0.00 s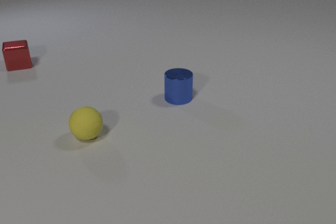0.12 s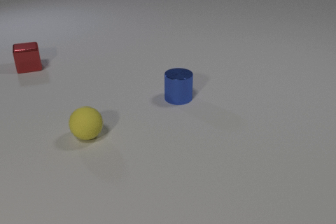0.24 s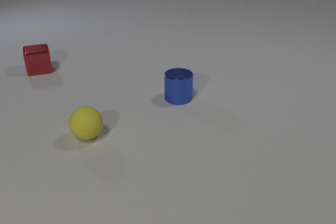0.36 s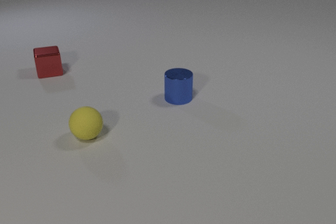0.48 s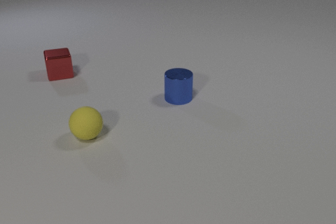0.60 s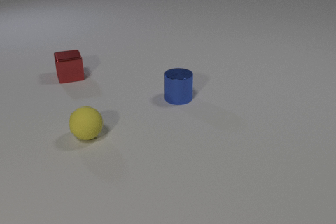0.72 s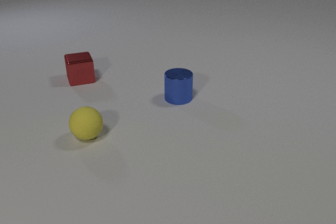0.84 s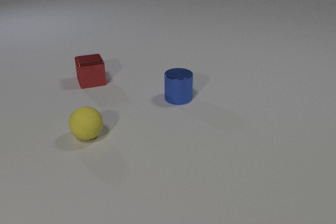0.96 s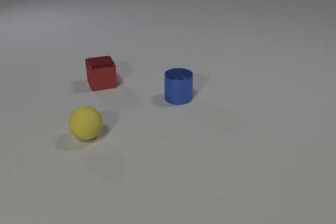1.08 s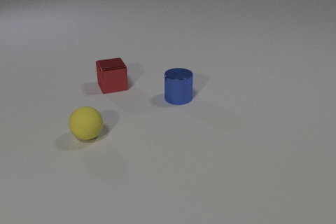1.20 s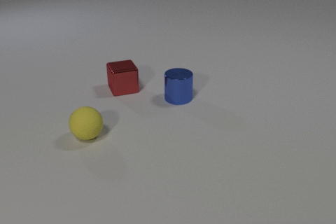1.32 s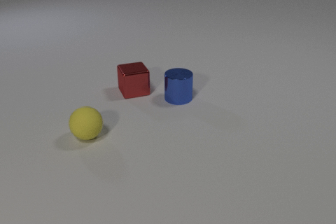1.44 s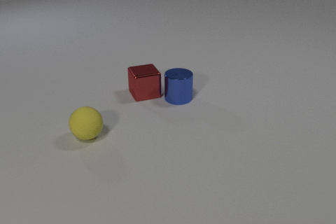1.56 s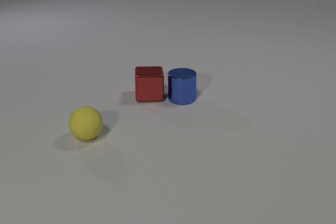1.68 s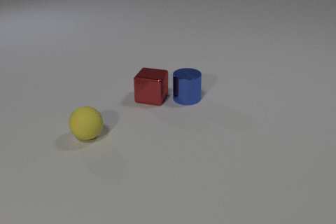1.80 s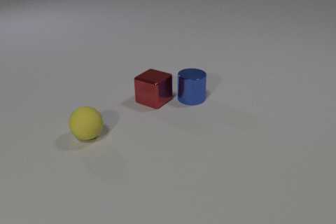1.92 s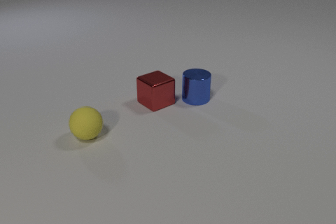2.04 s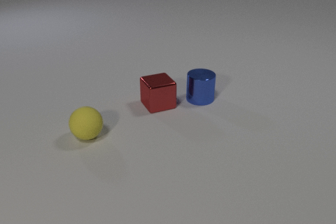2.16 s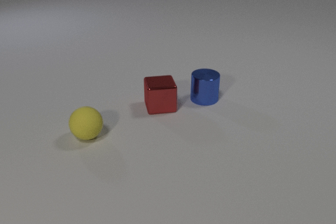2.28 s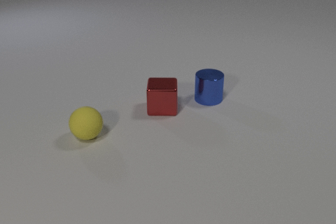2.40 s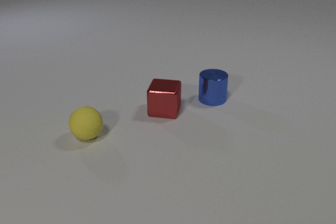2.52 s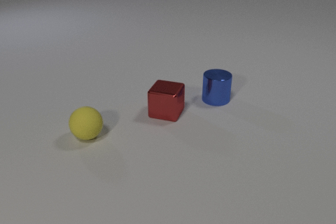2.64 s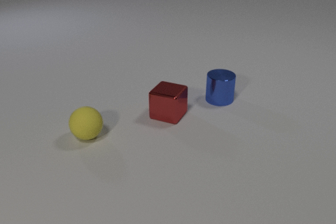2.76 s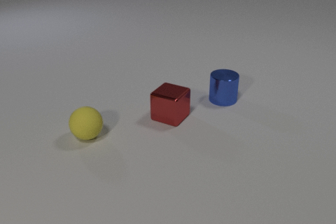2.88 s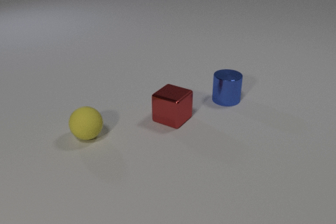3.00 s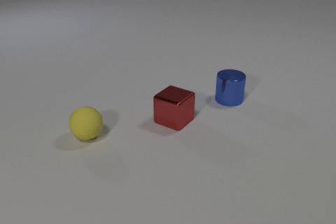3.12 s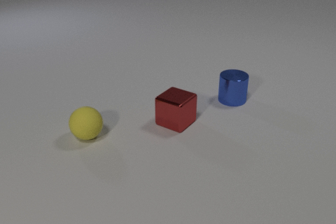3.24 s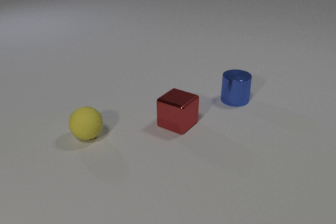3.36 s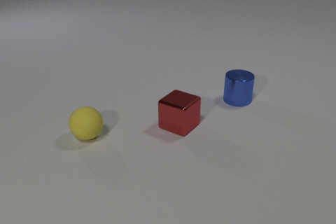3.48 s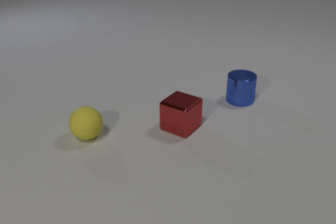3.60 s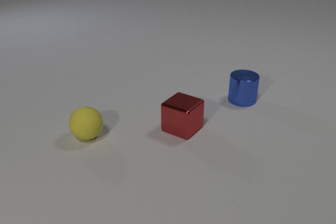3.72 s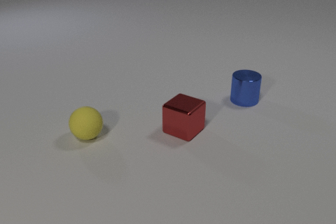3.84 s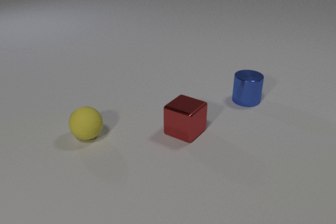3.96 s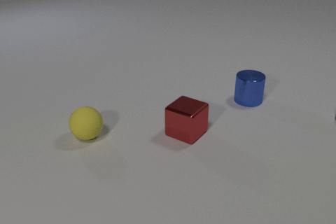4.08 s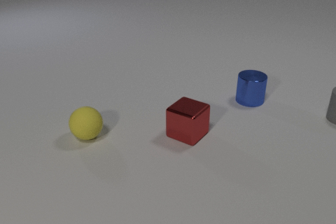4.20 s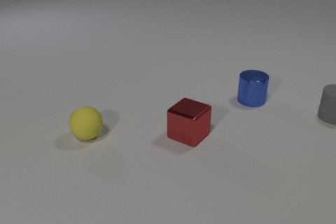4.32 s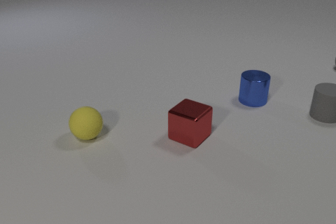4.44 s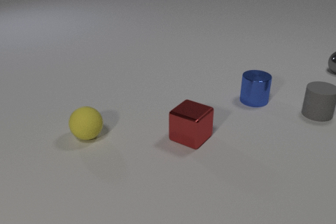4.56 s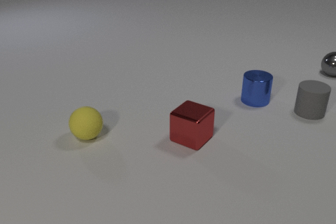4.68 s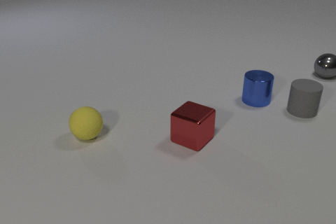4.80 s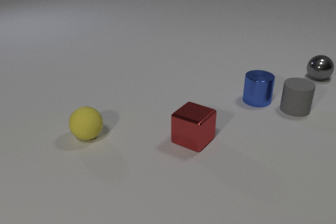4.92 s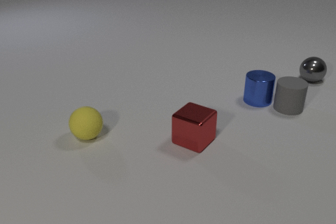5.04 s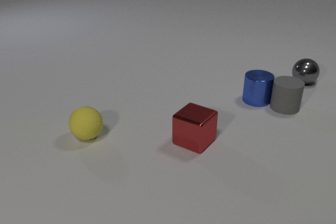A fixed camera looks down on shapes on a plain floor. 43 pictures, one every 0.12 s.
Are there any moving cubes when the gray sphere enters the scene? yes.
Are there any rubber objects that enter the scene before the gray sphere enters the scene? yes.
How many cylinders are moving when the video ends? 2.
0.00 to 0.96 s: The red metal cube slides to the right and toward the camera.
0.96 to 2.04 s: The red metal cube slides to the right and toward the camera, spins clockwise seen from above by about 90 degrees, its near face sliding to the left. The blue metal cylinder slides to the right. The red metal cube and the blue metal cylinder collide.
2.04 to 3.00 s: The red metal cube slides toward the camera and to the right, spins clockwise seen from above by about 60 degrees, its near face sliding to the left. The blue metal cylinder slides to the right.
3.00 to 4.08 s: The red metal cube slides toward the camera and to the right. The blue metal cylinder slides to the right. The gray rubber cylinder comes in at the right edge, slides to the left.
4.08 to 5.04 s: The red metal cube slides toward the camera and to the right. The blue metal cylinder slides to the right. The gray rubber cylinder slides to the left. The gray metal sphere comes in at the right edge, rolls toward the camera and to the left. The blue metal cylinder and the gray rubber cylinder collide.
